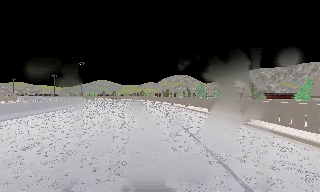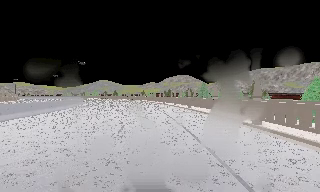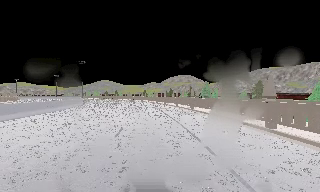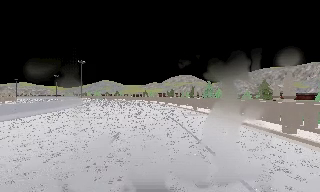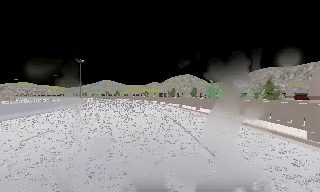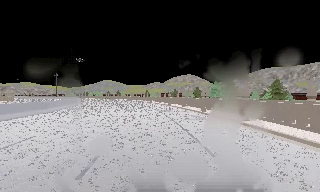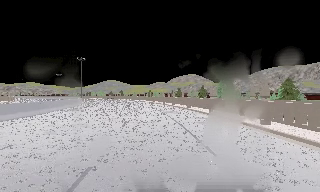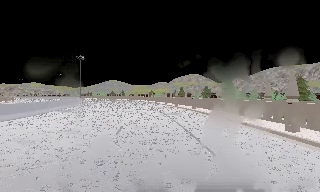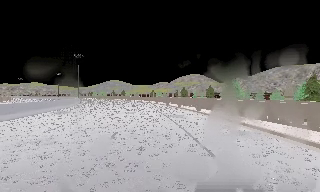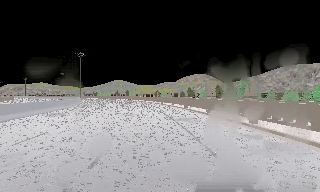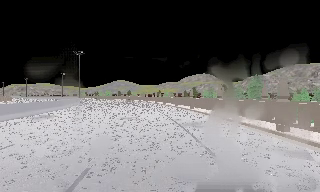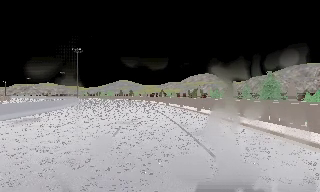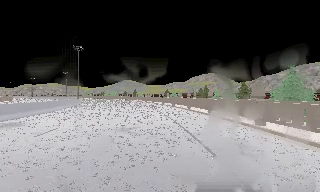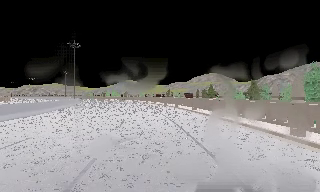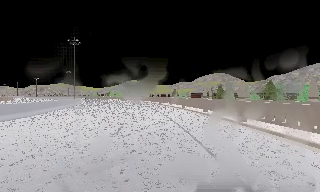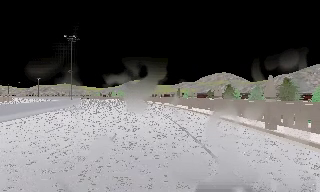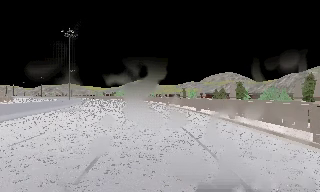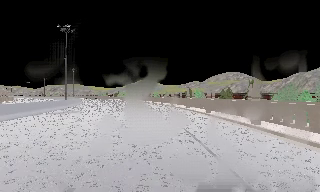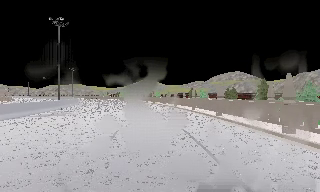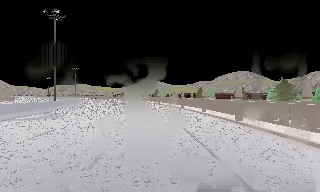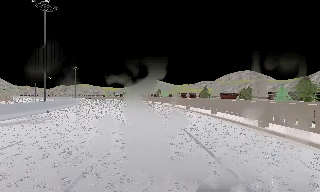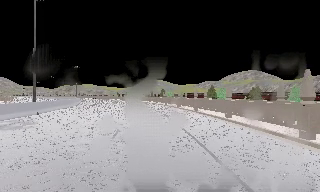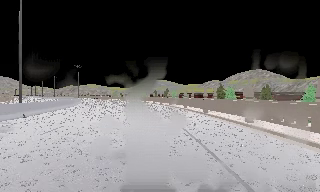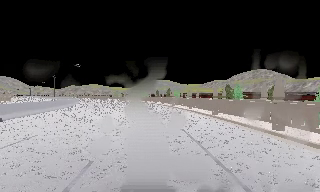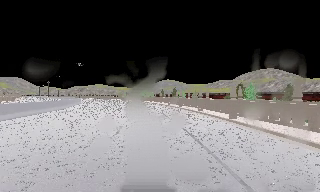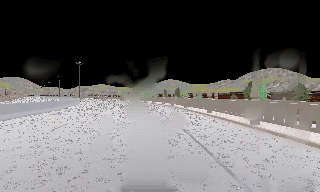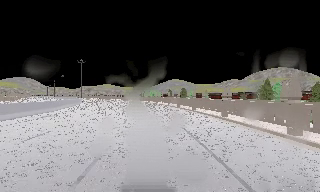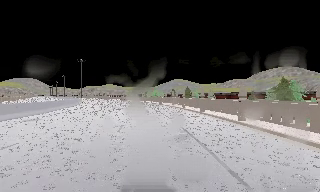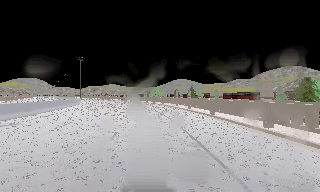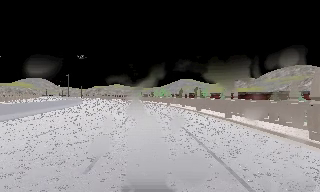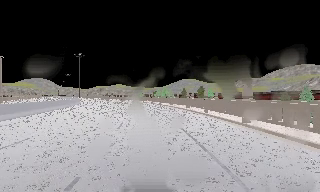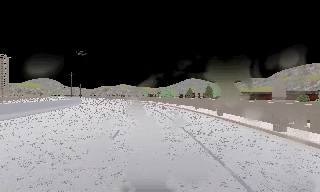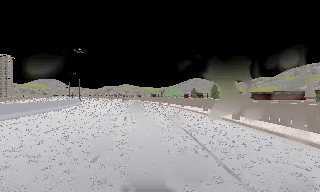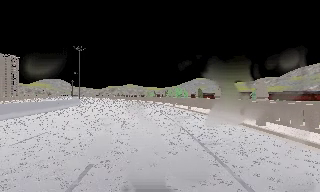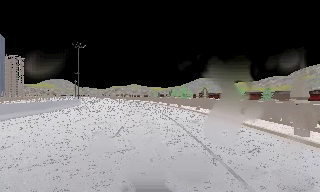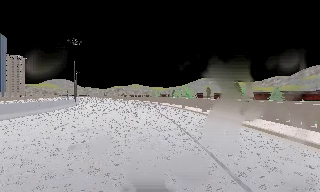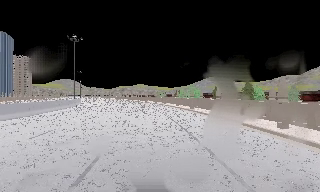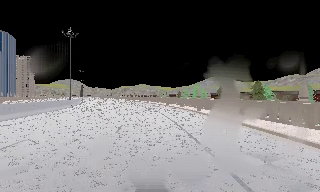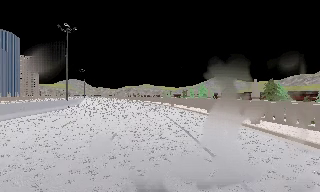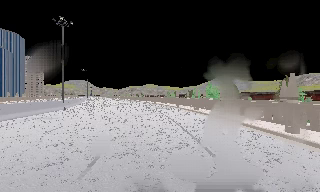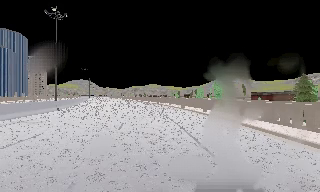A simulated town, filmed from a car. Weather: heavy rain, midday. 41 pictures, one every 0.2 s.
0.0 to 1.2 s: The camera travels forward, about 7 m, so what stands in front looms larger. It gains speed.
1.2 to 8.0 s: The scene slides to the right, as the camera pans about 40 degrees to its left. It travels forward, about 75 m.
The film runs forward here.
